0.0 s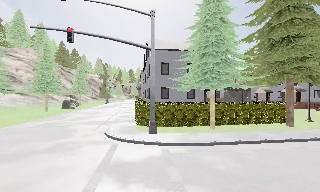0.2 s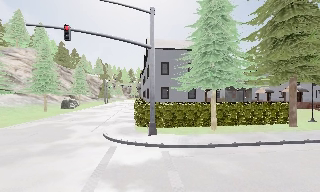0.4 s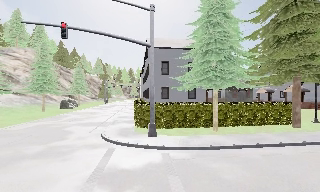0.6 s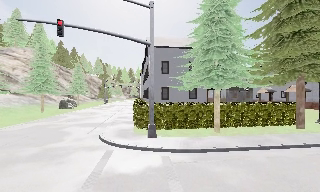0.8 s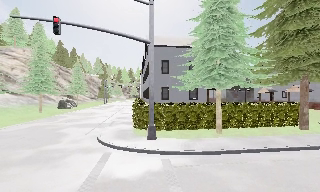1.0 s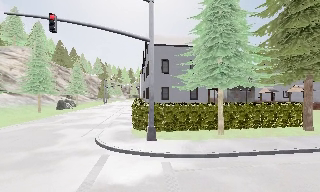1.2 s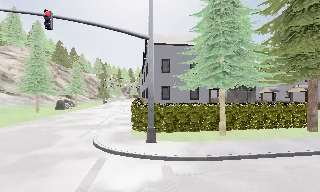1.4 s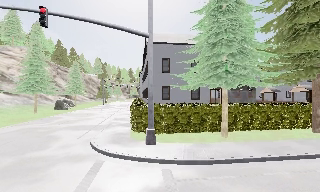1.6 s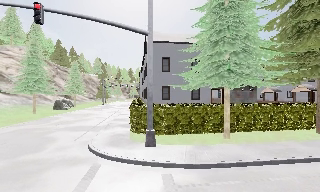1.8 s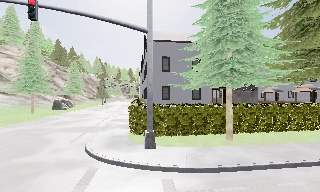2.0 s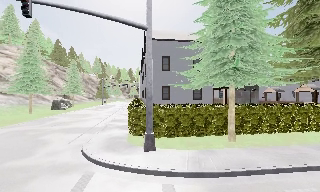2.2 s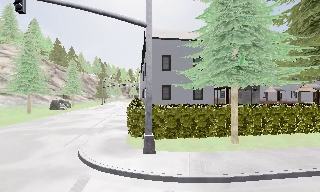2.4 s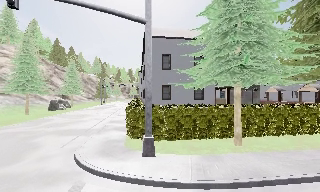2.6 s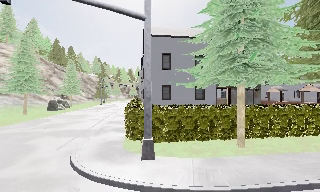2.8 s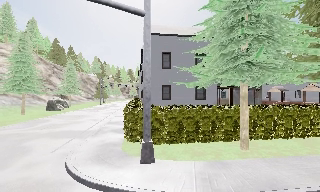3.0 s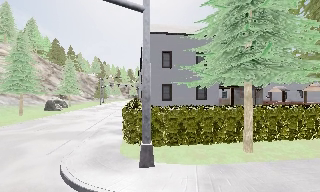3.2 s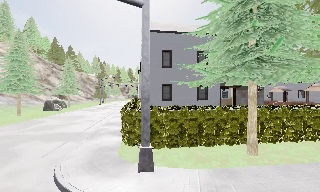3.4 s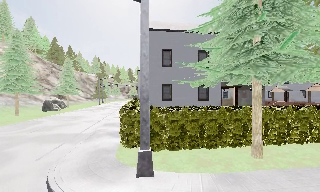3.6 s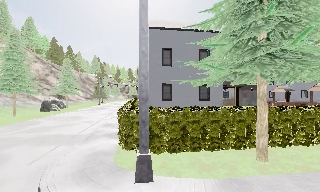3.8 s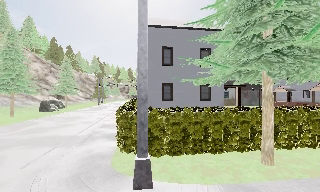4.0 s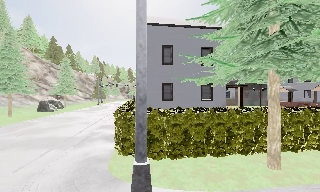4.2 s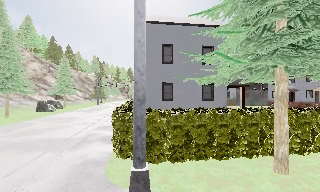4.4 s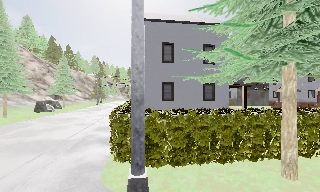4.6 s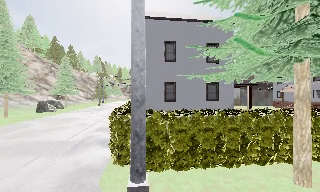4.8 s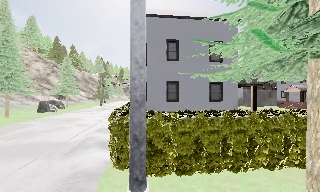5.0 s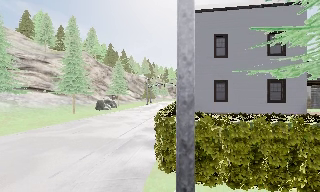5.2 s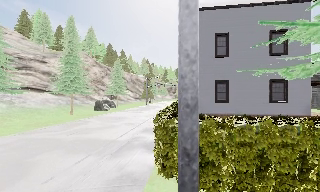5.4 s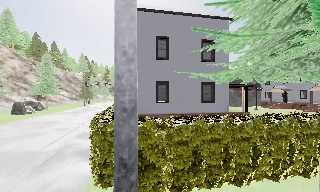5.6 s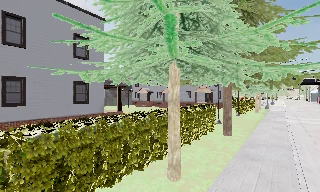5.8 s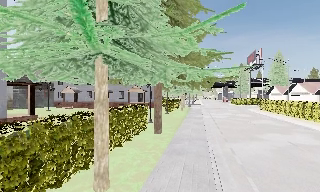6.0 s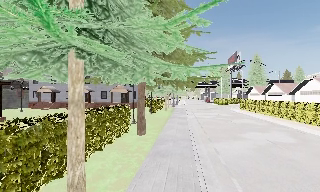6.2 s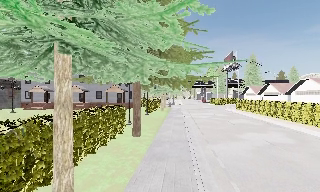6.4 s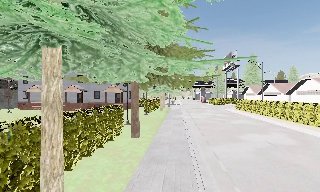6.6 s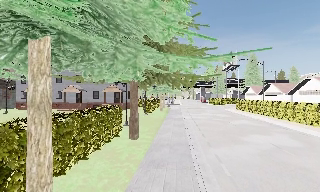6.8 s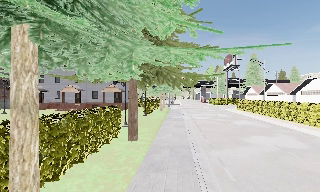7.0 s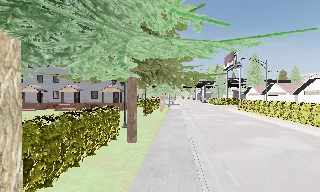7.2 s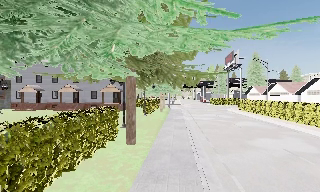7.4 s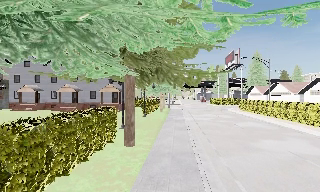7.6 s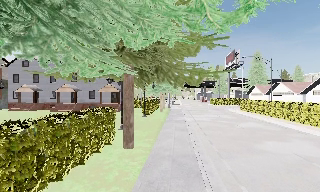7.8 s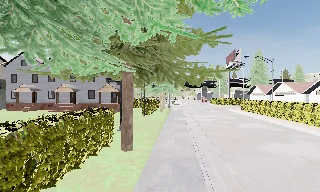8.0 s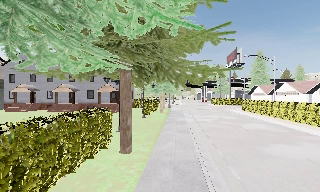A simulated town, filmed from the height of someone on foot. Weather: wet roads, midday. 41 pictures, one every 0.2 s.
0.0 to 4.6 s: The camera travels forward, about 7 m, so what stands in front looms larger.
4.6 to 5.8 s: The camera pans to its right, which is clockwise from overhead, by about 70 degrees. It travels forward, about 2 m.
5.8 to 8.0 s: The camera travels forward, about 3.5 m, so what stands in front looms larger.
The film runs forward here.
